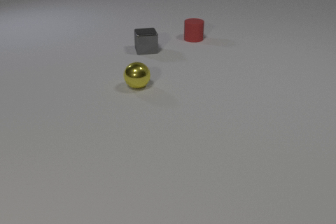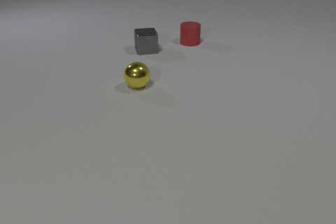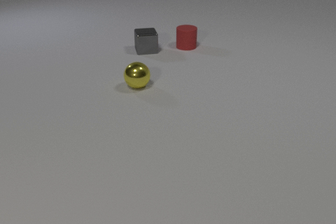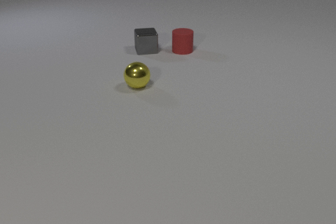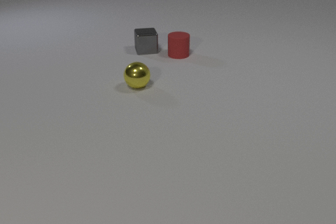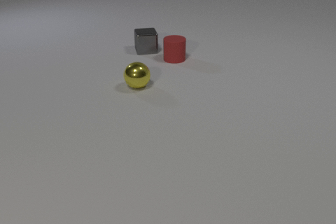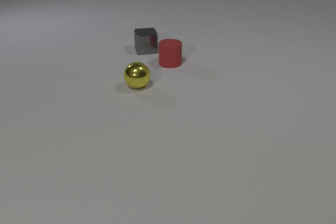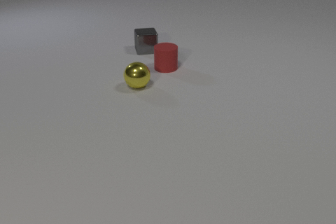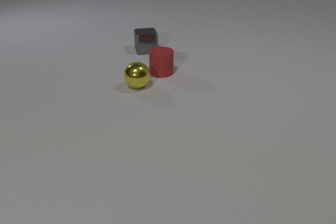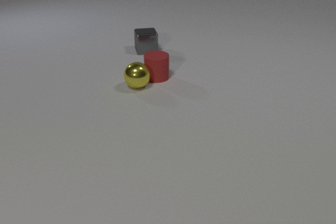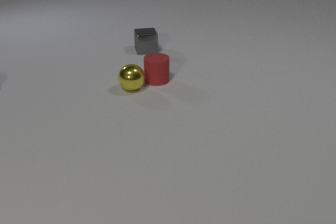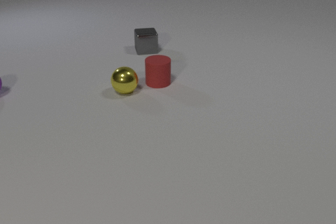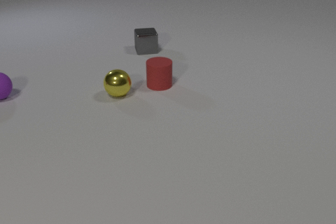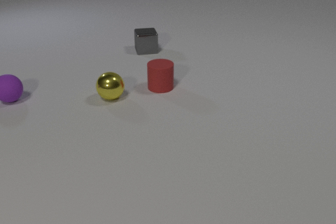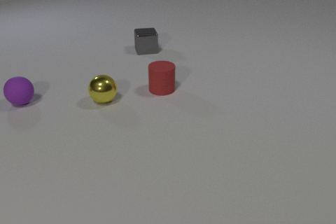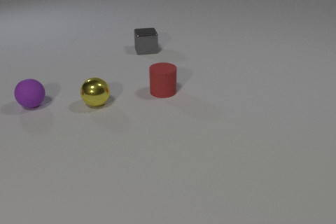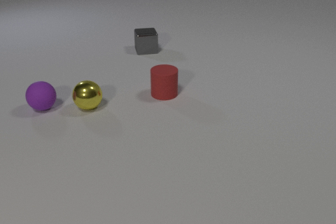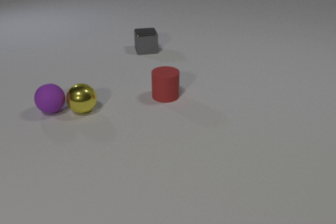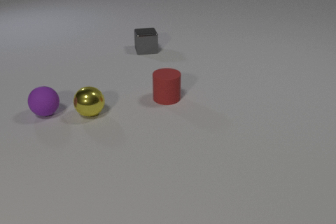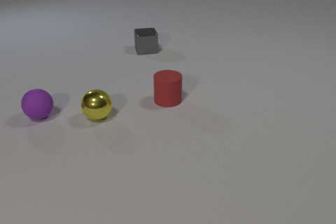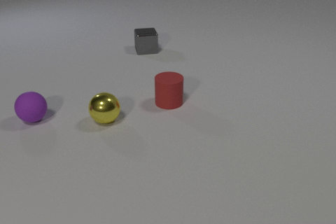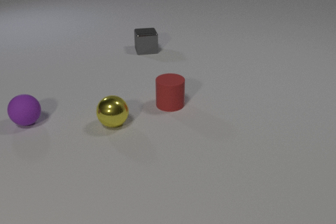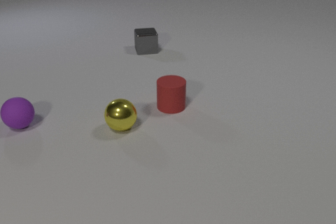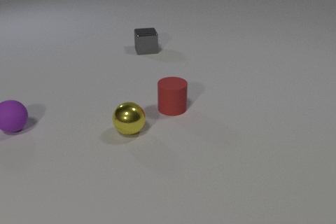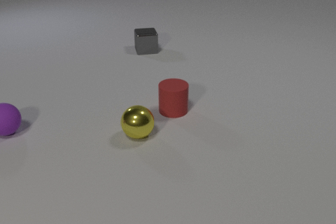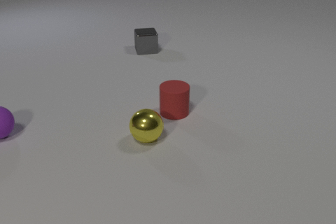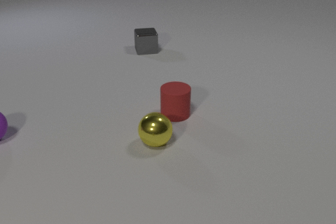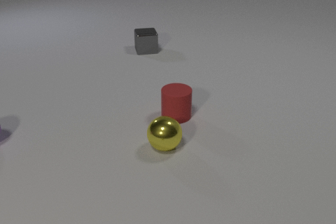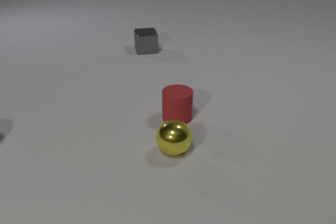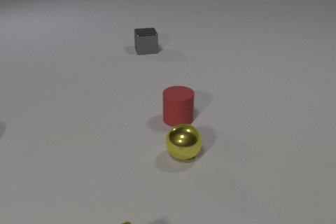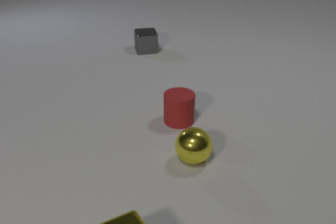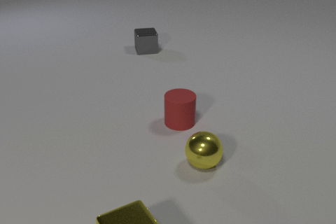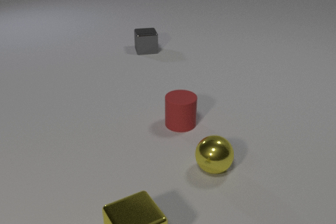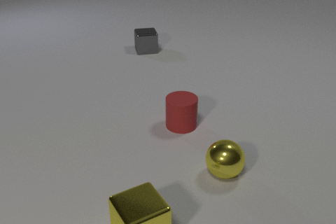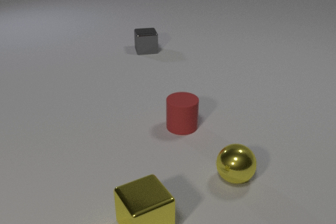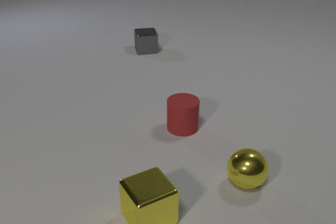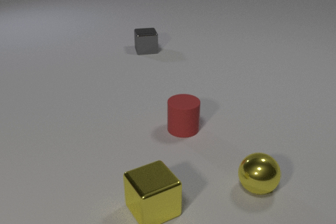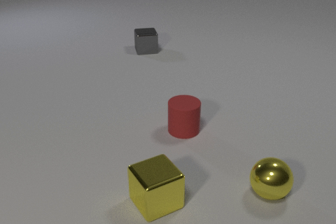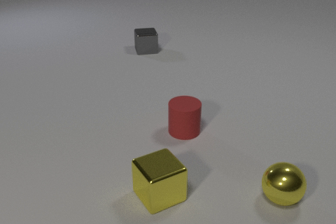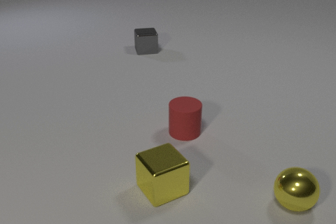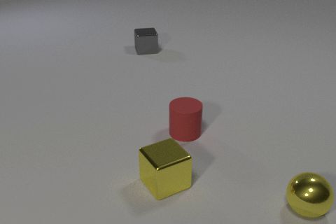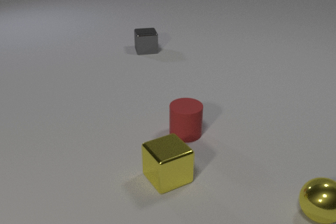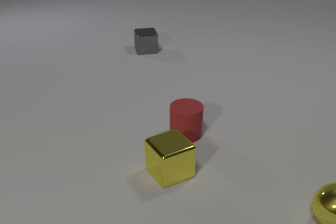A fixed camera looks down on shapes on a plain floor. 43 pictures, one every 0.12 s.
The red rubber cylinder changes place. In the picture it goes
toward the camera.
0.00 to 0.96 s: The red rubber cylinder slides toward the camera.
0.96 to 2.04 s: The red rubber cylinder slides toward the camera. The yellow metal sphere rolls to the left and toward the camera. The purple rubber sphere comes in at the left edge, rolls toward the camera and to the right. The red rubber cylinder and the yellow metal sphere collide. The yellow metal sphere and the purple rubber sphere collide.
2.04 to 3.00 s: The red rubber cylinder slides toward the camera. The yellow metal sphere rolls toward the camera and to the right. The purple rubber sphere rolls to the left and toward the camera.
3.00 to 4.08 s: The red rubber cylinder slides toward the camera. The yellow metal sphere rolls to the right and toward the camera. The yellow metal cube comes in at the bottom edge, slides away from the camera. The purple rubber sphere rolls to the left and toward the camera, leaves at the left edge.
4.08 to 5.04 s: The red rubber cylinder slides toward the camera. The yellow metal sphere rolls to the right. The yellow metal cube slides away from the camera.
What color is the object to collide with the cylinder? yellow.
How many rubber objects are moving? 2.
How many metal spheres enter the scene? 0.
